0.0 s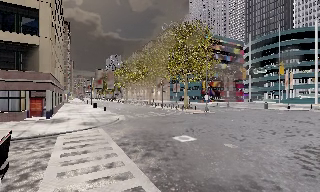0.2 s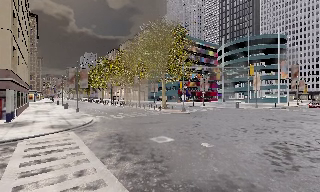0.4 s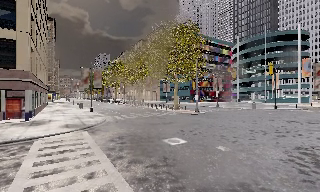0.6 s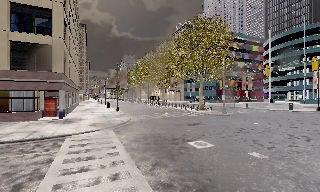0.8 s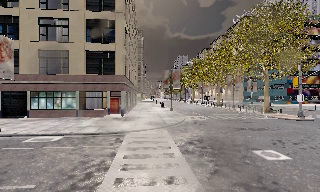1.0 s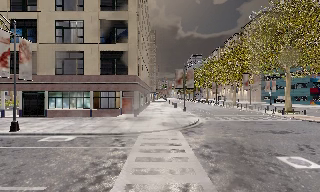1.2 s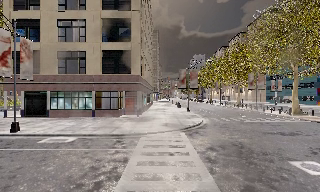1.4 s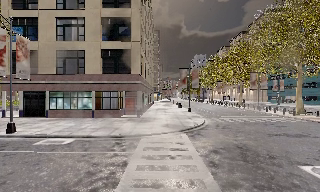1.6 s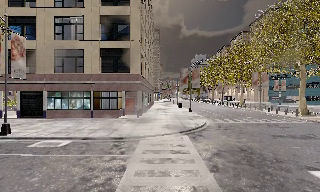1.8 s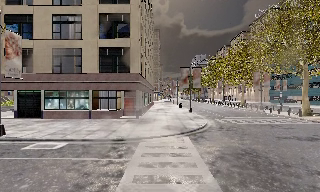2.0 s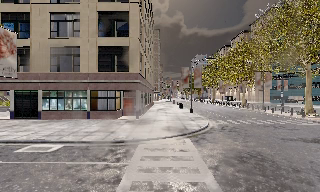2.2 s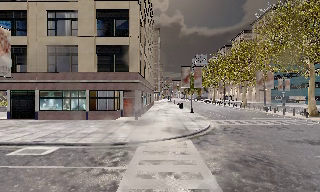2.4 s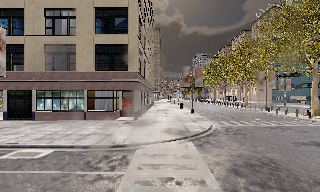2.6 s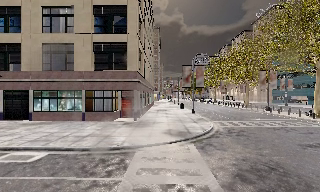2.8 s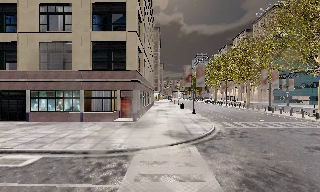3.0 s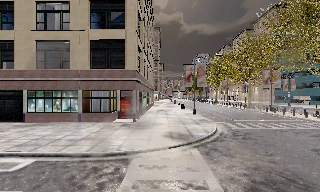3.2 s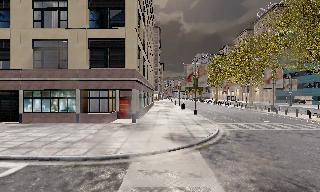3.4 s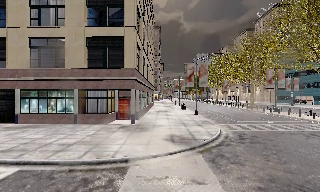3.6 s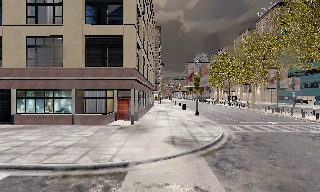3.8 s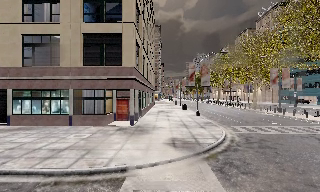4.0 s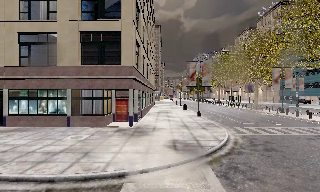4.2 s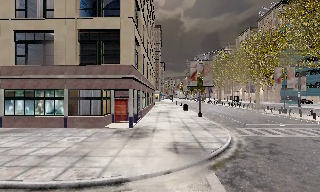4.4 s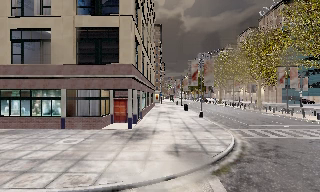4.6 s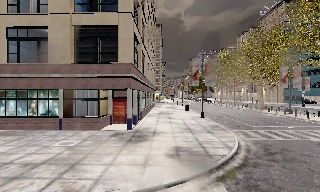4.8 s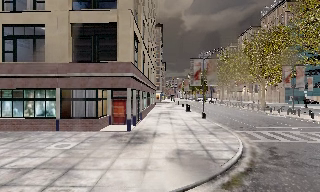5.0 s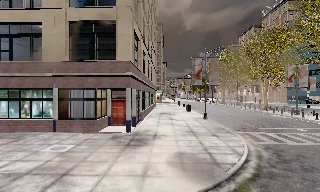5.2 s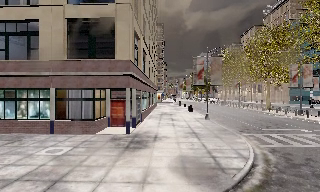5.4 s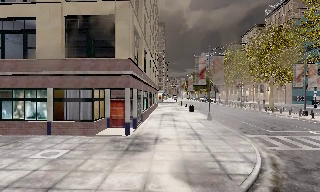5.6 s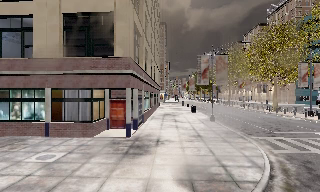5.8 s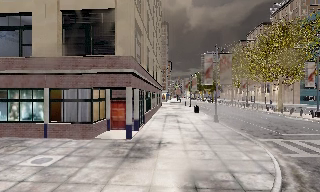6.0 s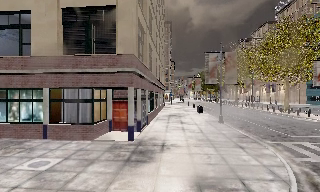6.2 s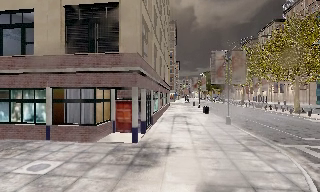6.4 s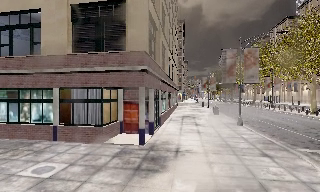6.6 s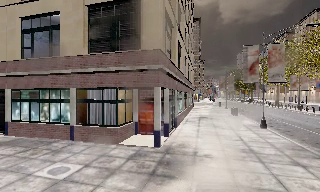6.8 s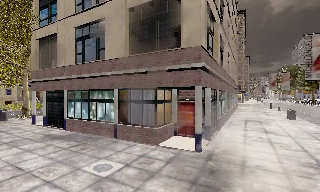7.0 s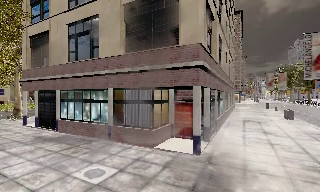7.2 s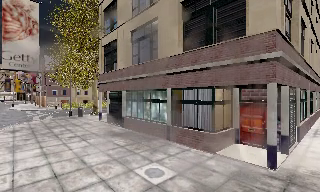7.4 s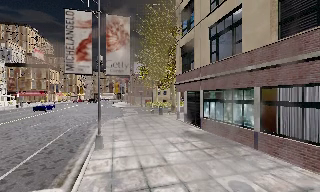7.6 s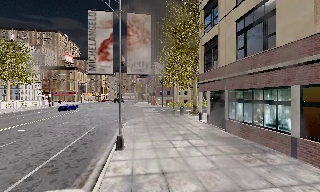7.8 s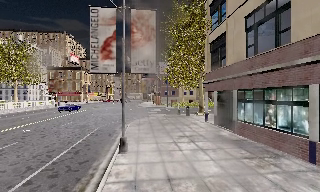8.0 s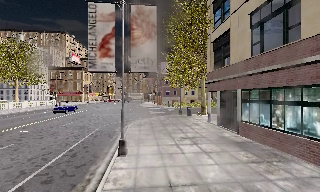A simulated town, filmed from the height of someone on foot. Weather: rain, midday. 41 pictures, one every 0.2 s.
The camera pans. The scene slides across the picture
to the right.
The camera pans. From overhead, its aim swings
counterclockwise.
0.0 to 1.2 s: The scene slides to the right, as the camera pans about 30 degrees to its left. It travels forward, about 2 m, so what stands in front looms larger.
1.2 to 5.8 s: The camera travels forward, about 9 m, so what stands in front looms larger.
5.8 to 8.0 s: The scene slides to the right, as the camera pans about 80 degrees to its left. It travels forward, about 4 m.
The film runs forward here.
